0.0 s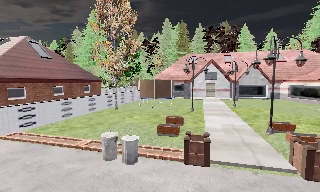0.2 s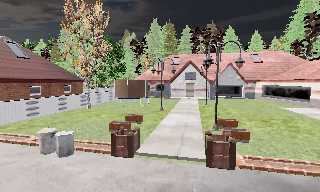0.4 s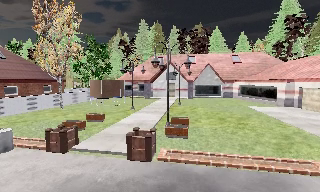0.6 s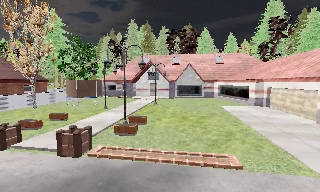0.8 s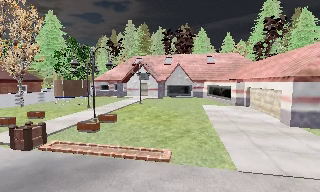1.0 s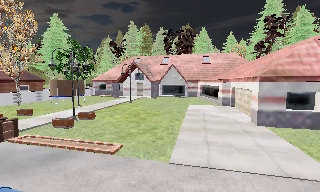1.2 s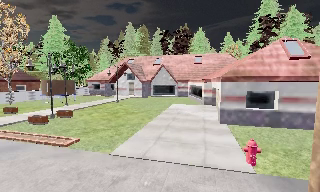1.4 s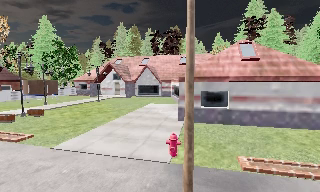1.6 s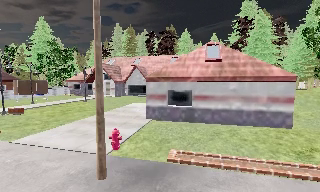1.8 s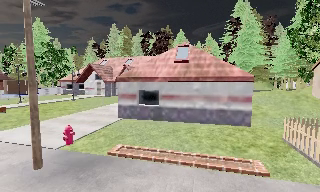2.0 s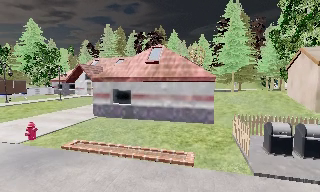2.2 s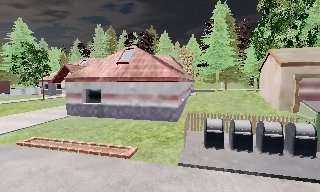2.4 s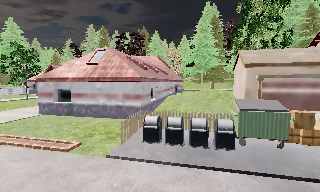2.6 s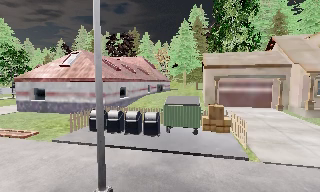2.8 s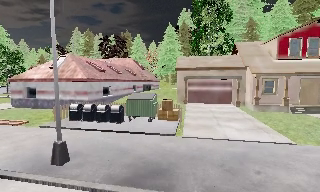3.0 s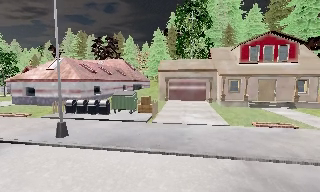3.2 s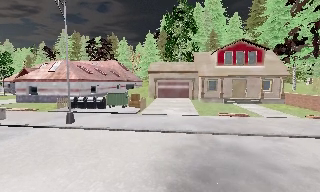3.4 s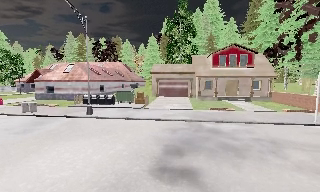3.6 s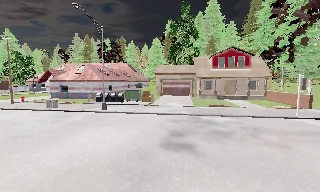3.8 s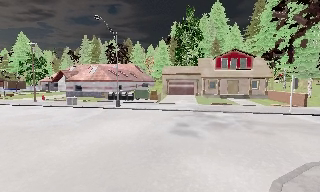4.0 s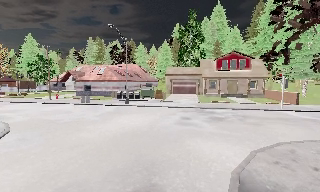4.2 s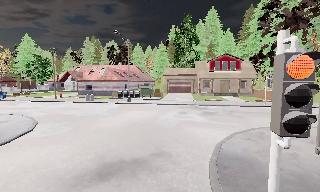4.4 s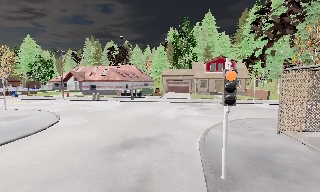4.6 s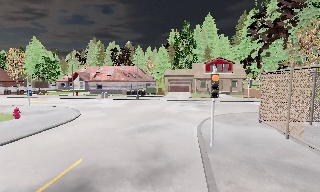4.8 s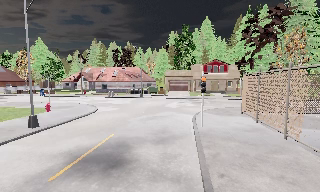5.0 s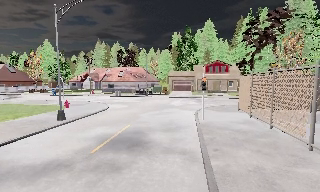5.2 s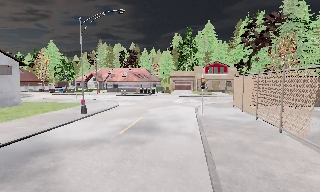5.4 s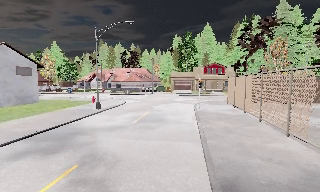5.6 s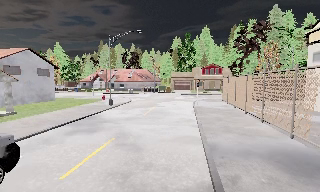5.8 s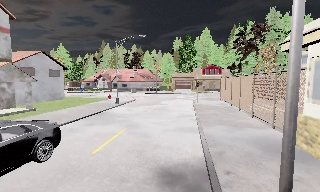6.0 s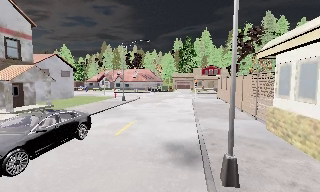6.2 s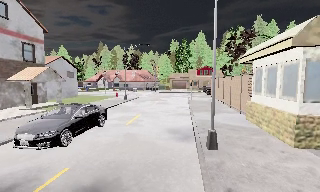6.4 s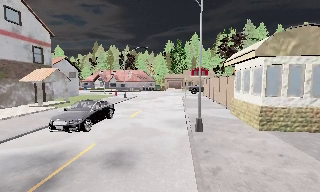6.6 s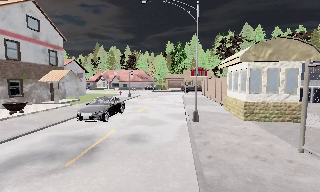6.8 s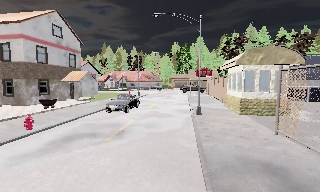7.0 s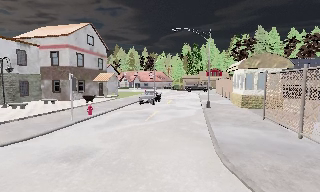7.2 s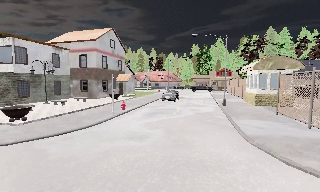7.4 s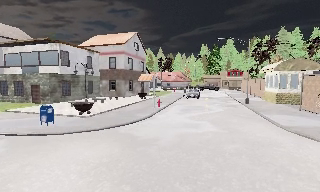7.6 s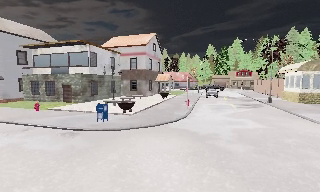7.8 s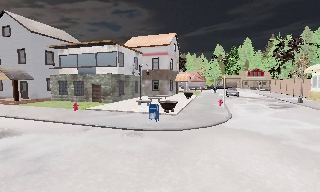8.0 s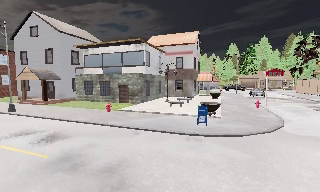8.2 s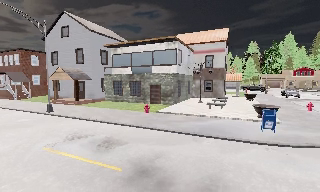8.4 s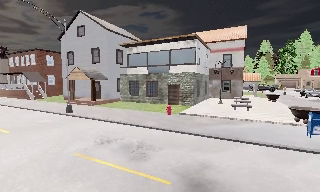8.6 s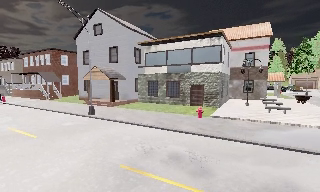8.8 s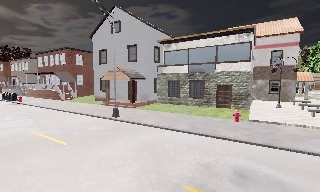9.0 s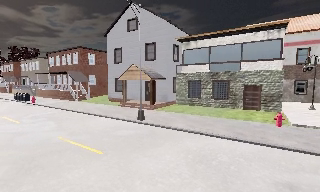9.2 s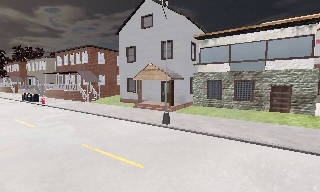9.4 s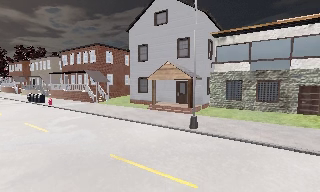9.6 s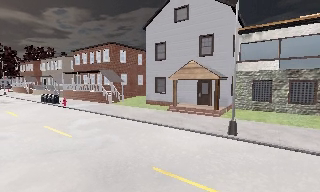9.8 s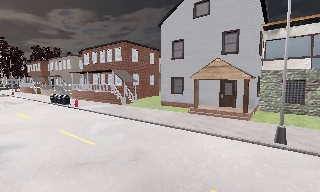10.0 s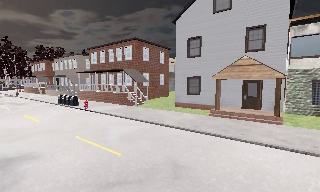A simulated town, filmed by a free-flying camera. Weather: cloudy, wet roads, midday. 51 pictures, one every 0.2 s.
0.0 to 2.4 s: The camera travels to its right, about 25 m, so close, fixed things drift to the left.
2.4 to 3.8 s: The camera travels backward and to its right, about 17 m, so what stands in front gets smaller. It loses speed.
3.8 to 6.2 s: The camera travels backward, about 25 m, so what stands in front gets smaller.
6.2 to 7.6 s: The camera travels backward and to its left, about 17 m, so what stands in front gets smaller.
7.6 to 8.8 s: The camera swings to its left by about 15 degrees, and the scene slides to the right. It travels to its left, about 13 m, so close, fixed things drift to the right.
8.8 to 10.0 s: The camera travels to its left and forward, about 11 m, so close, fixed things drift to the right.
The film runs backward here.
